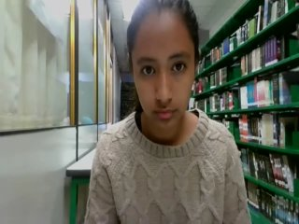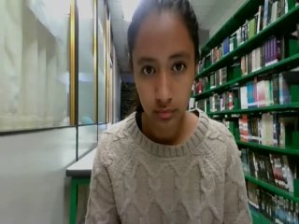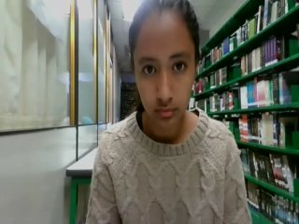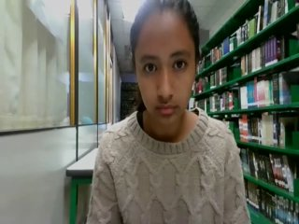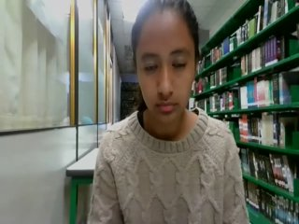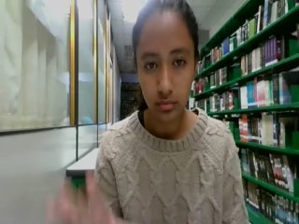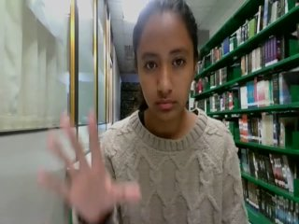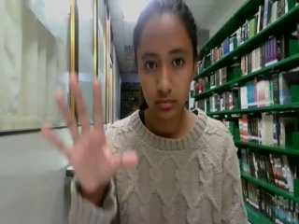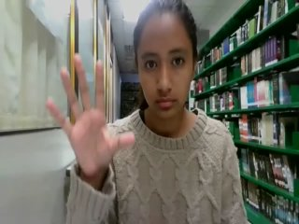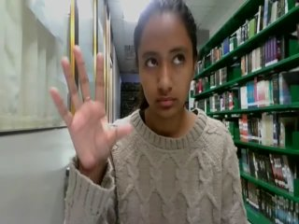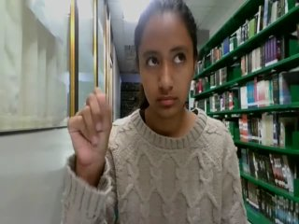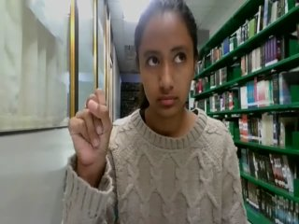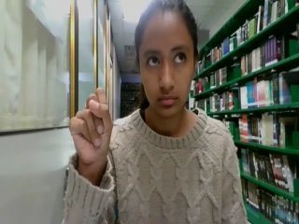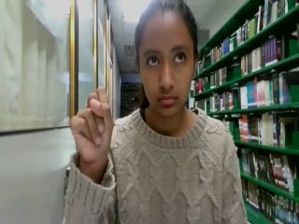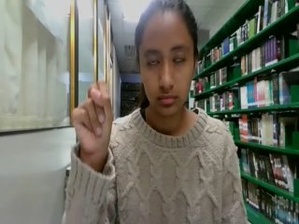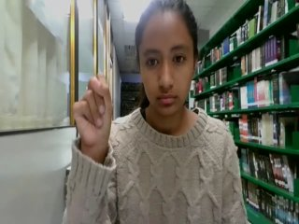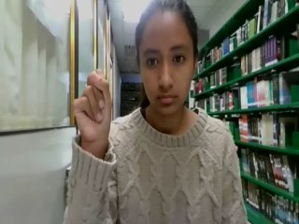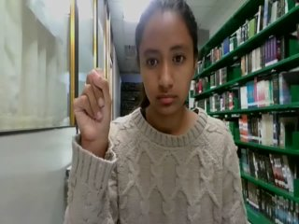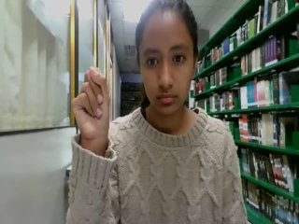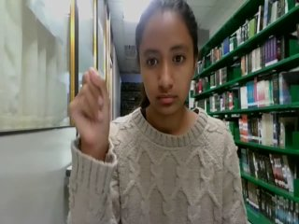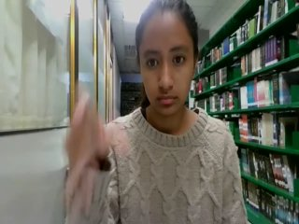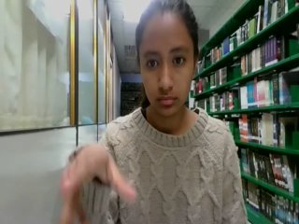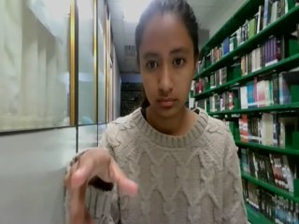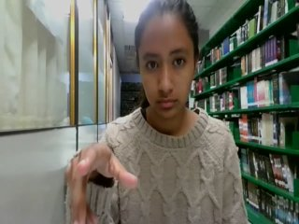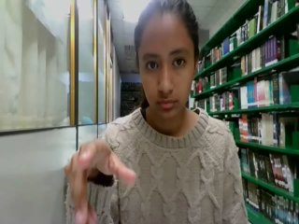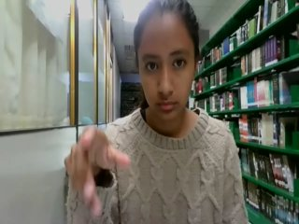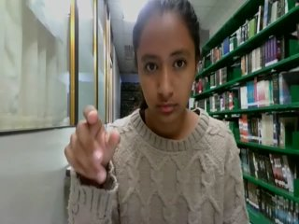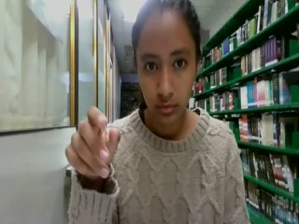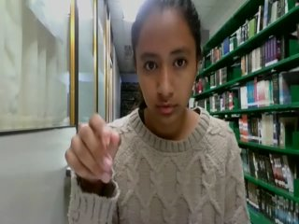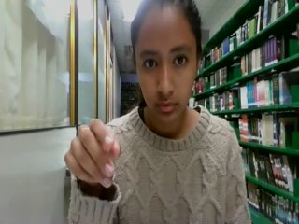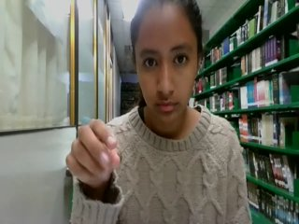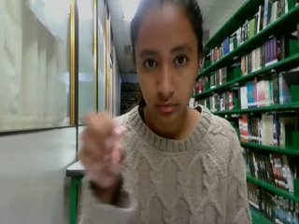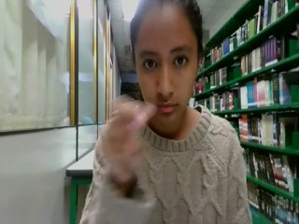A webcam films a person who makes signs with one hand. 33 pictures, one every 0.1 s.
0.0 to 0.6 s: Non-gesture.
0.7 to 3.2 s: On the screen the hand sweeps downward. The name of the sign: Throw down.
